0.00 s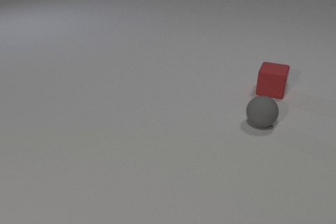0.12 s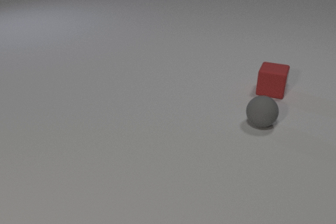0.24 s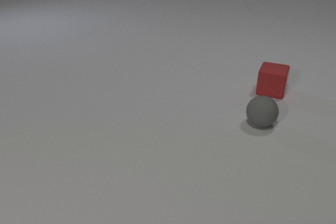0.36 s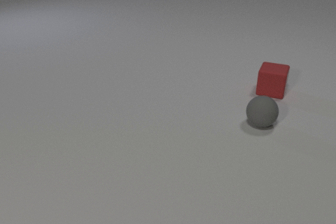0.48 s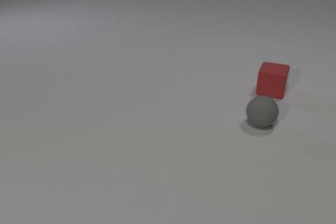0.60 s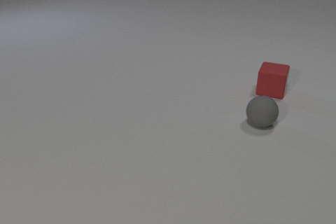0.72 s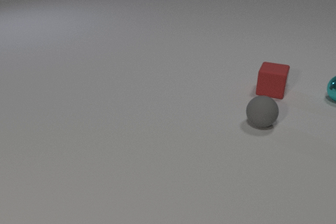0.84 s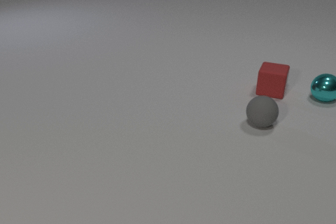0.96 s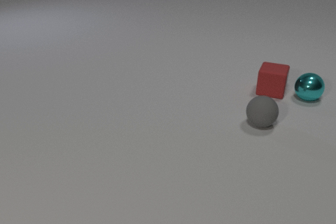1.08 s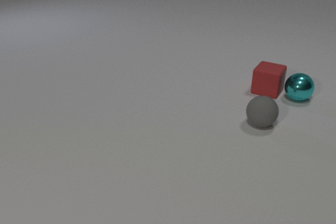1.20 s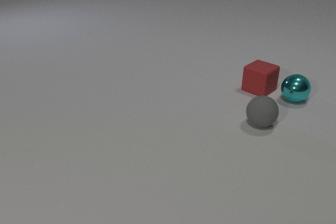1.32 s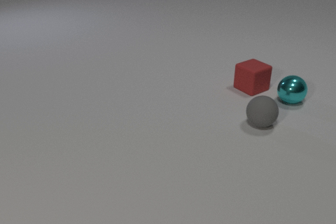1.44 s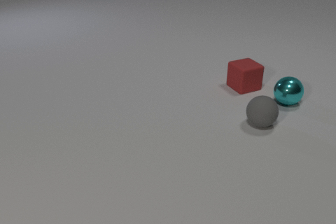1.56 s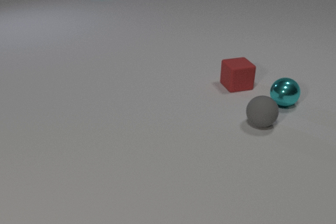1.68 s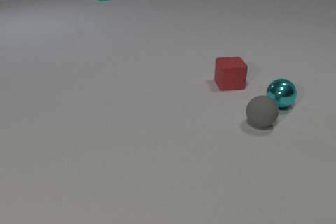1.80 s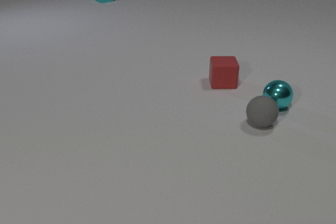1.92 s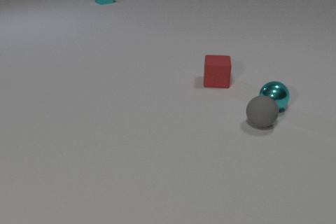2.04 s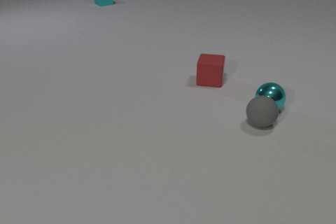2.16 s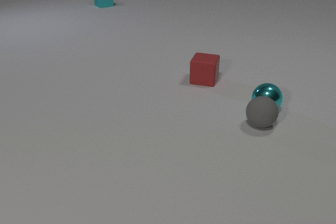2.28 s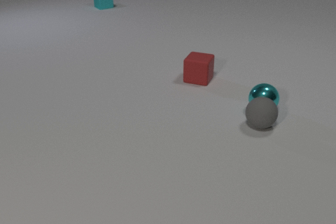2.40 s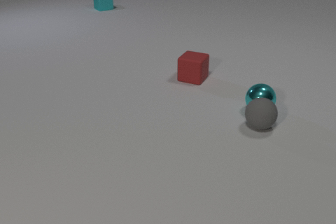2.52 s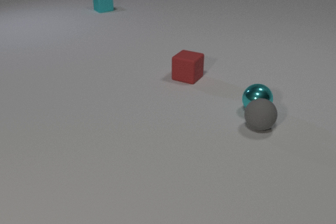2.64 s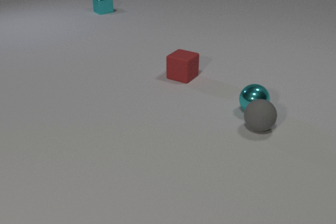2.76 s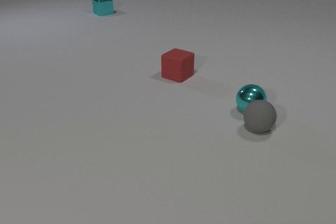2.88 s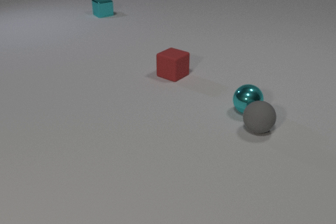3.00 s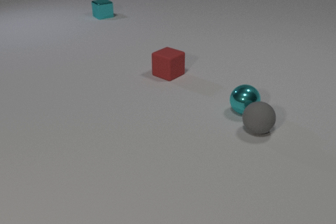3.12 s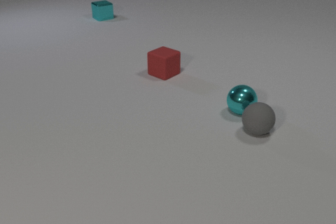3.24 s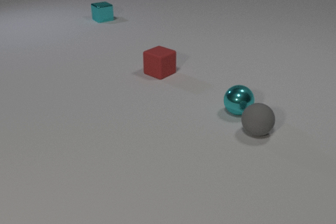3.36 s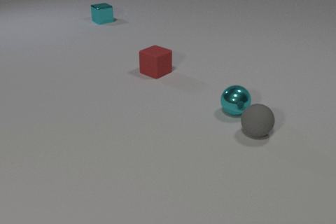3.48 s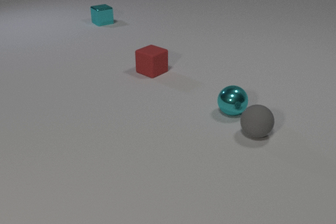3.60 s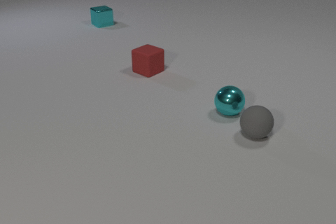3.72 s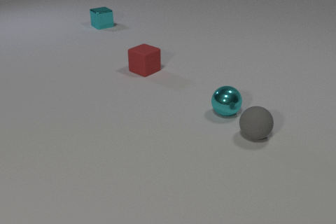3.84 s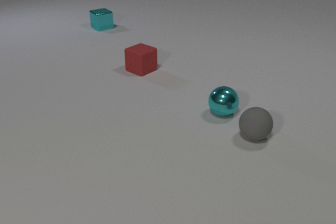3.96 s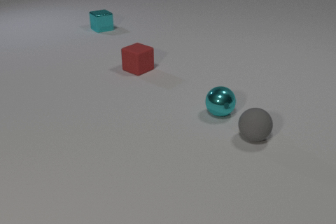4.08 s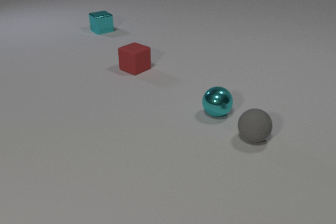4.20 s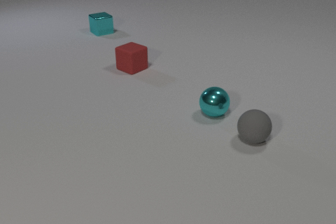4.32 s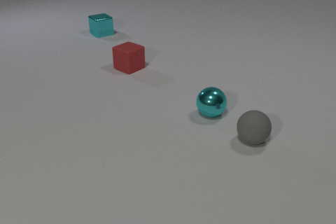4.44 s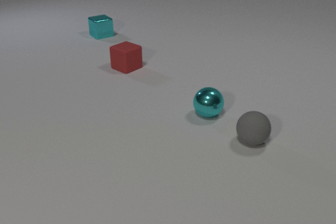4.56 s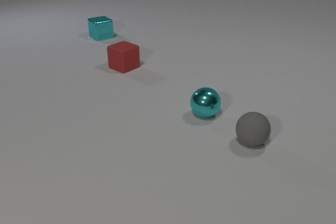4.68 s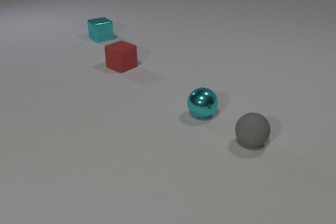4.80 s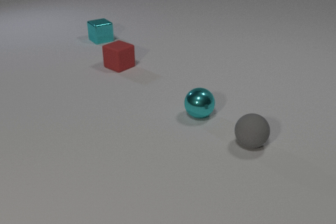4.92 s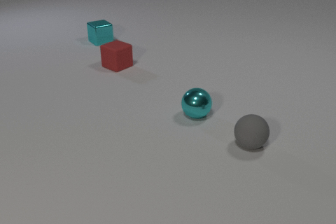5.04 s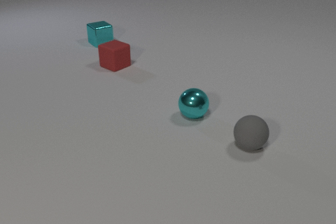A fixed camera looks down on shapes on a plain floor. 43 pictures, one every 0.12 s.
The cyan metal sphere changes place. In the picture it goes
to the left.
The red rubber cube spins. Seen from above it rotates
clockwise.
0.00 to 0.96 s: The cyan metal sphere comes in at the right edge, rolls to the left.
0.96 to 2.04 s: The cyan metal sphere rolls to the left and toward the camera. The red rubber cube slides to the left, spins so that its near face slides to the left, clockwise seen from above. The cyan metal cube comes in at the top edge, slides toward the camera. The cyan metal sphere and the red rubber cube collide.
2.04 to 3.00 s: The cyan metal sphere rolls to the left and toward the camera. The red rubber cube slides to the left, spins so that its near face slides to the left, clockwise seen from above. The gray rubber sphere rolls toward the camera. The cyan metal cube slides toward the camera. The cyan metal sphere and the gray rubber sphere collide.
3.00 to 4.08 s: The cyan metal sphere rolls to the left. The red rubber cube slides to the left and away from the camera. The gray rubber sphere rolls toward the camera. The cyan metal cube slides toward the camera.
4.08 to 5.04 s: The cyan metal sphere rolls to the left. The red rubber cube slides to the left and away from the camera. The gray rubber sphere rolls toward the camera. The cyan metal cube slides toward the camera.
How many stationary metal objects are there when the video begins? 0.
Are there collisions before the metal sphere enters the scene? no.
What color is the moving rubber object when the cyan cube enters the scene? red.
